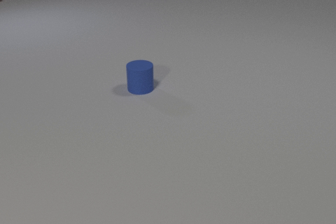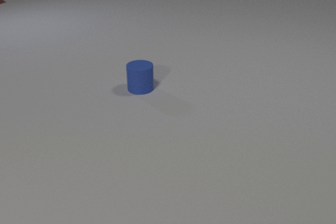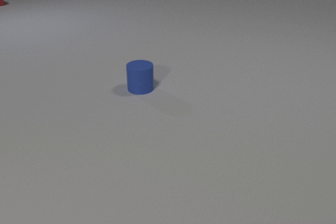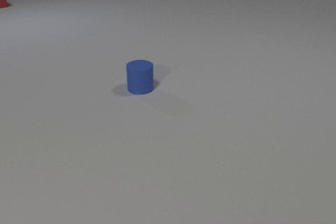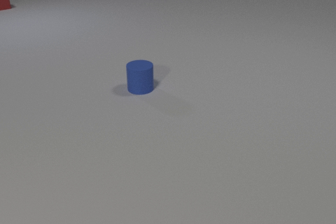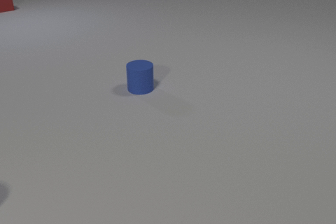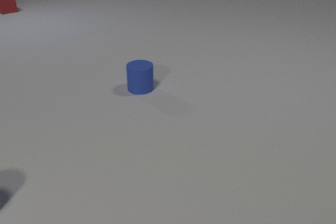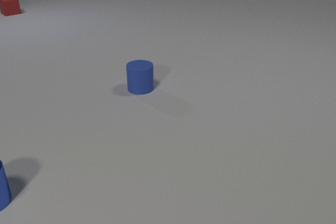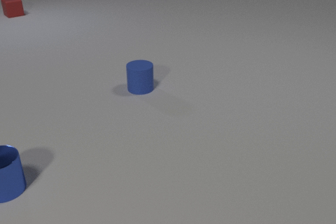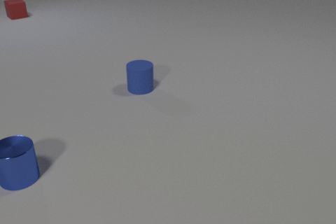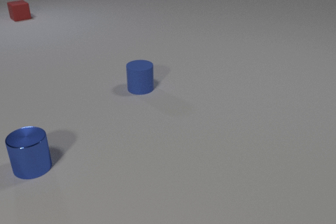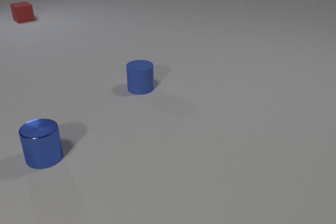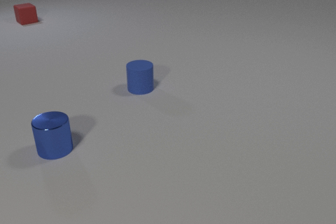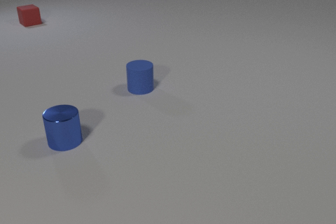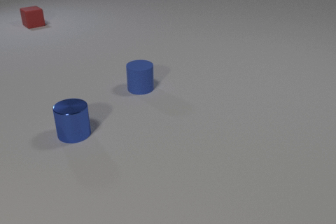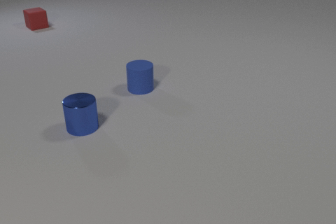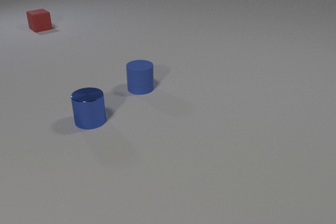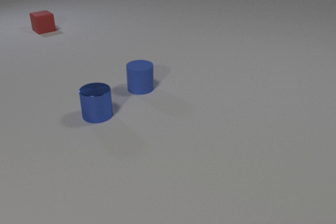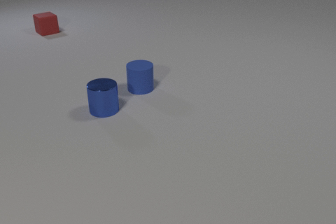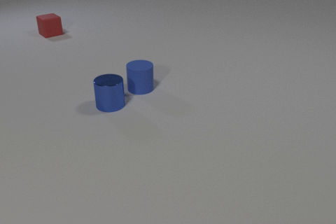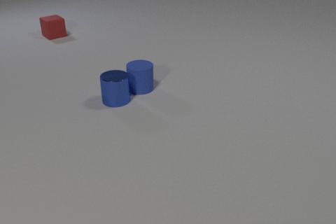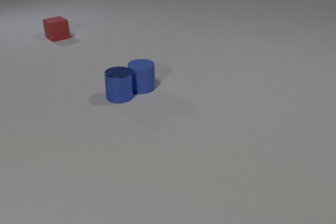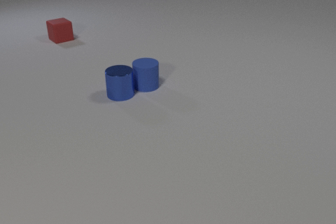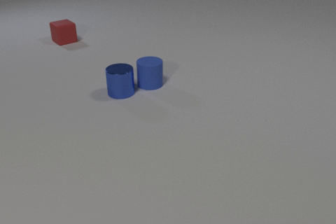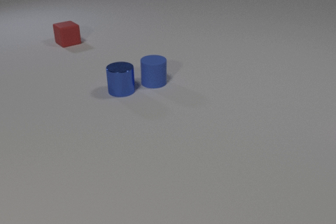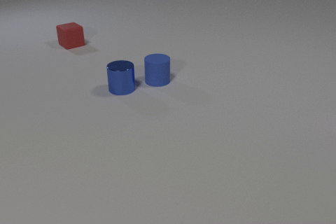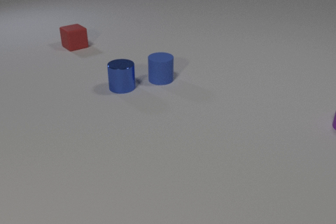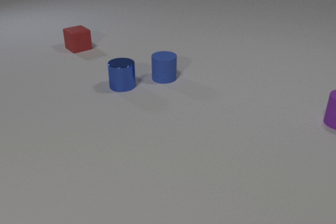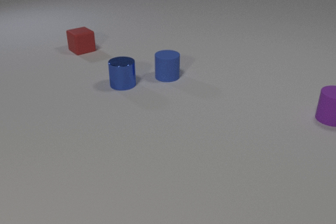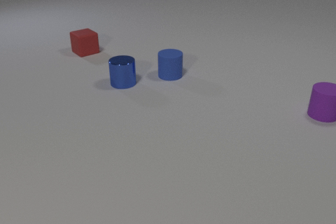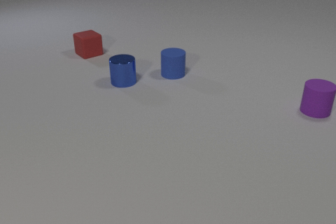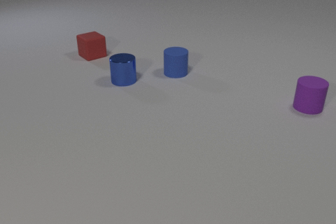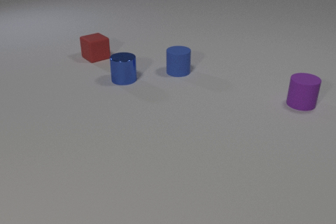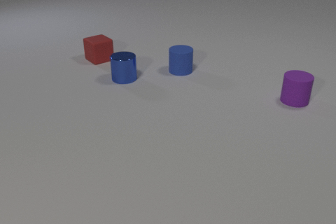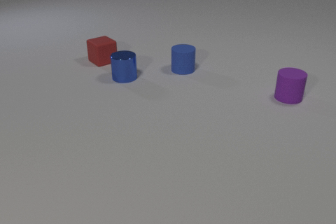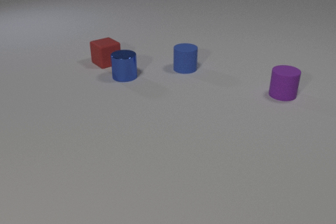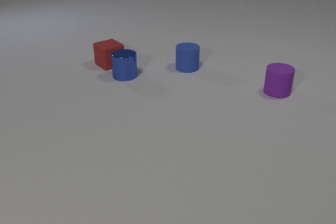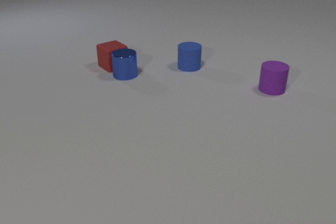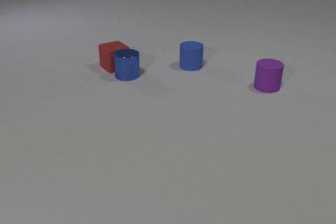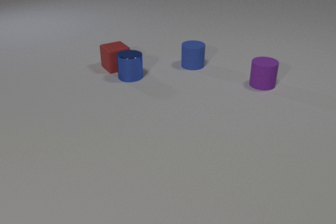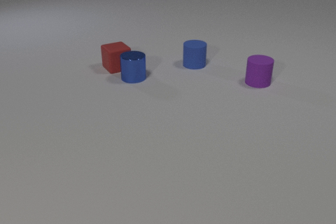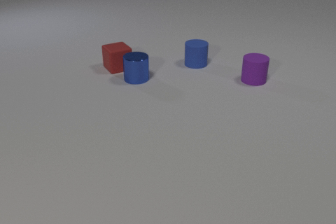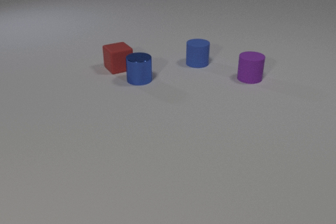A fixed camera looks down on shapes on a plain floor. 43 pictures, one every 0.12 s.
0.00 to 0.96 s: The blue metal cylinder comes in at the left edge, slides to the right and away from the camera. The red rubber cube comes in at the left edge, slides toward the camera.
0.96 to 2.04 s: The blue metal cylinder slides away from the camera and to the right. The red rubber cube slides toward the camera and to the right.
2.04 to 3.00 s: The blue metal cylinder slides away from the camera and to the right. The blue rubber cylinder slides to the right and away from the camera. The red rubber cube slides toward the camera and to the right. The blue metal cylinder and the blue rubber cylinder collide.
3.00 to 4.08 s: The blue metal cylinder slides away from the camera. The blue rubber cylinder slides away from the camera and to the right. The red rubber cube slides toward the camera and to the right. The purple rubber cylinder comes in at the right edge, slides to the left and away from the camera.
4.08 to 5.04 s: The blue metal cylinder slides to the right and toward the camera. The blue rubber cylinder slides away from the camera and to the right. The red rubber cube slides toward the camera and to the right. The purple rubber cylinder slides to the left and away from the camera. The blue metal cylinder and the red rubber cube collide.
Are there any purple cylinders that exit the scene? no.
How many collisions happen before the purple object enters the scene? 1.
Are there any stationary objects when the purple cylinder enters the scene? no.
